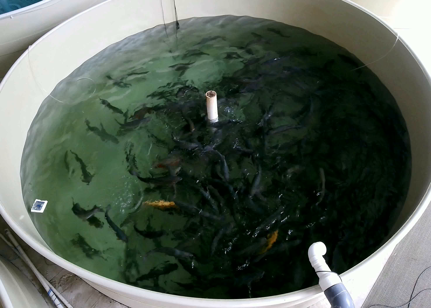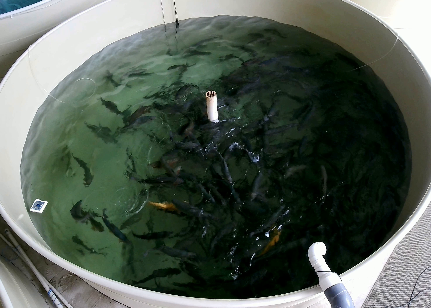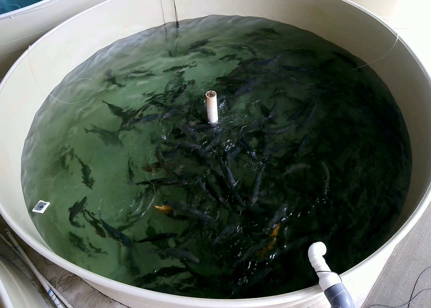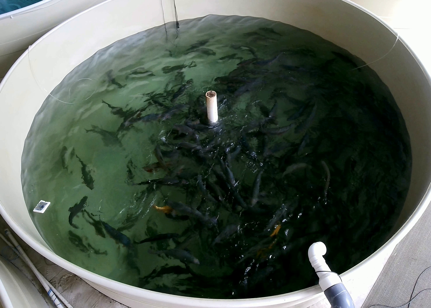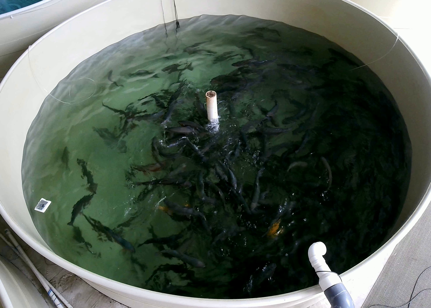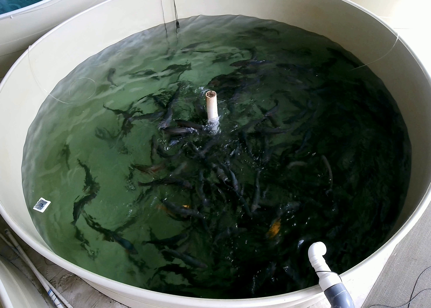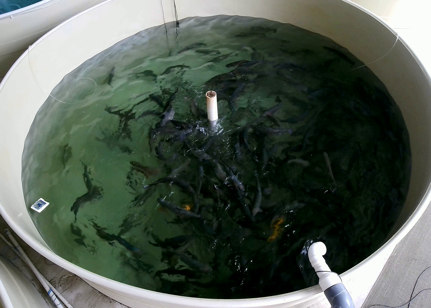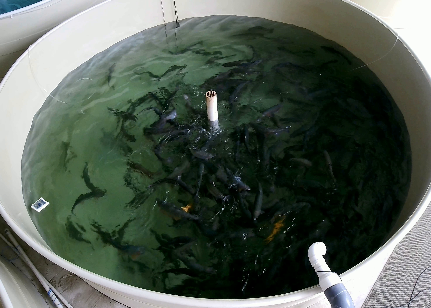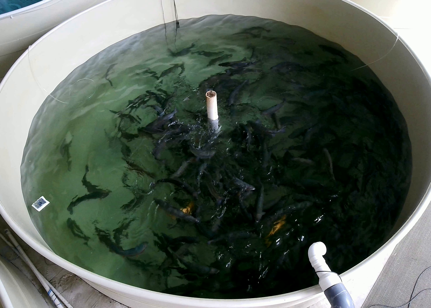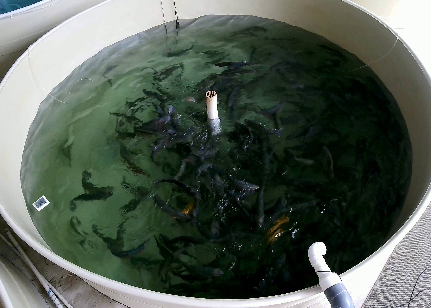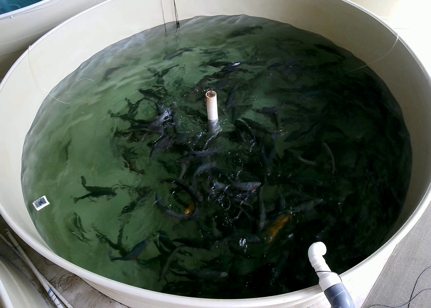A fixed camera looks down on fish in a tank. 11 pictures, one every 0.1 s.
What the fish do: Foraging.
